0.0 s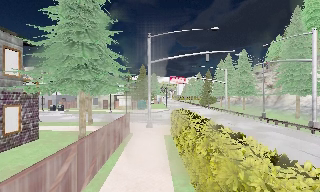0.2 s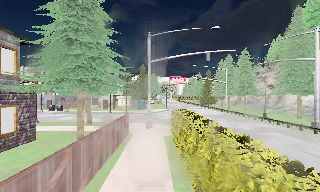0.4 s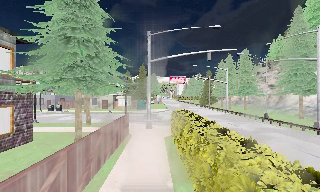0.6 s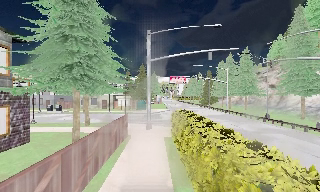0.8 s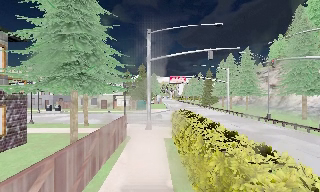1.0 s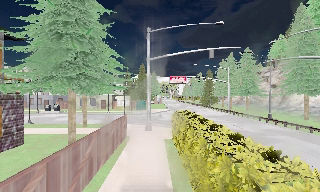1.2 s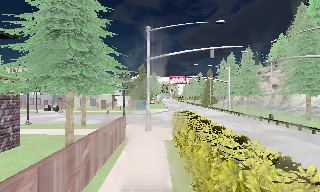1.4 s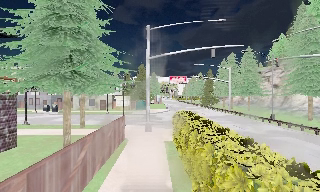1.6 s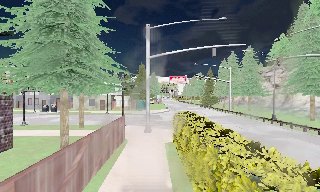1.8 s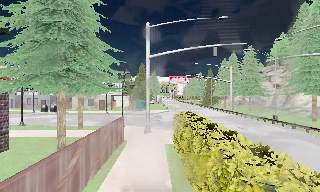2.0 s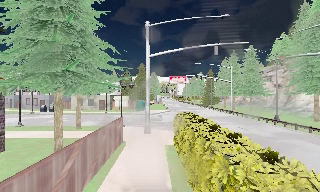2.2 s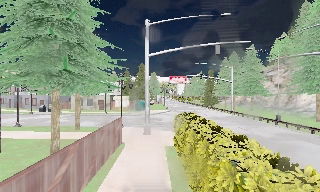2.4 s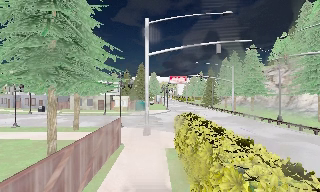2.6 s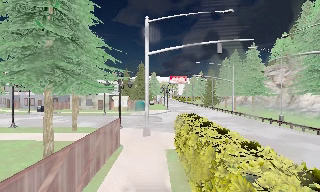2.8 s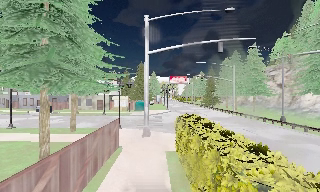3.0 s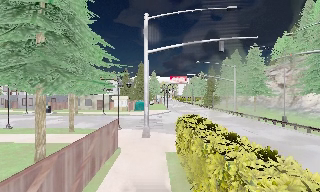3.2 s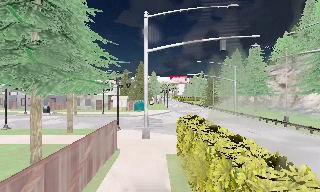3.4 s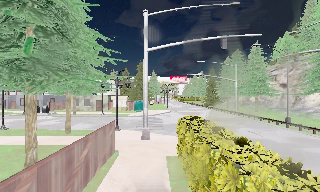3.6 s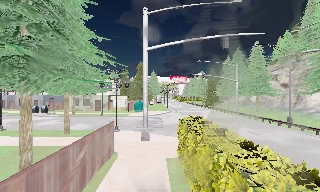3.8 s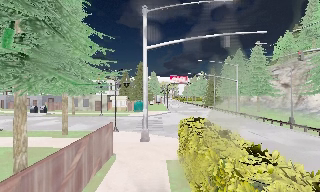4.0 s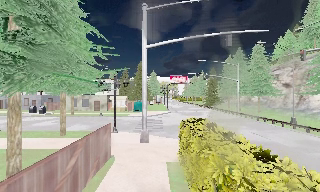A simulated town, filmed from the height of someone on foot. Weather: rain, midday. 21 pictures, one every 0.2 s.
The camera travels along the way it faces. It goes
forward.
0.0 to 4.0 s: The camera travels forward, about 4.5 m, so what stands in front looms larger.
The film runs forward here.
